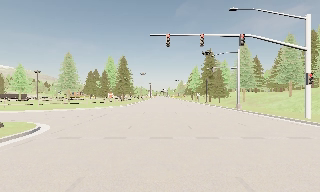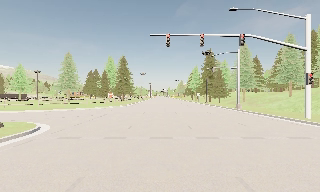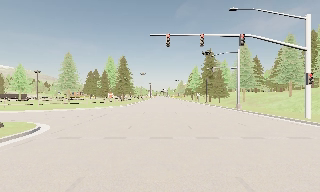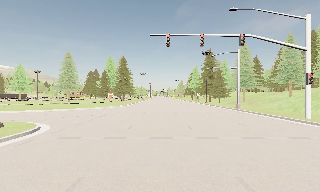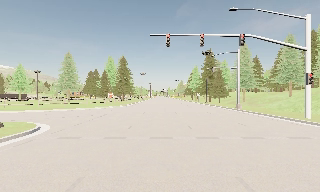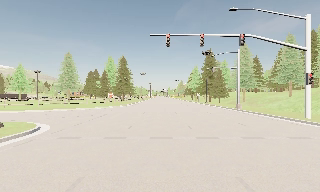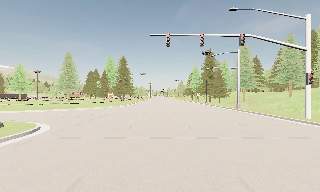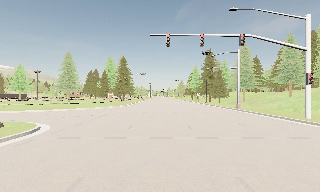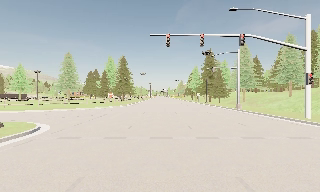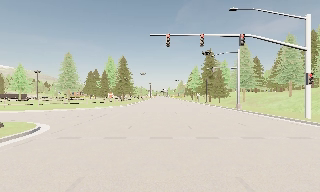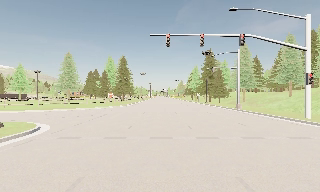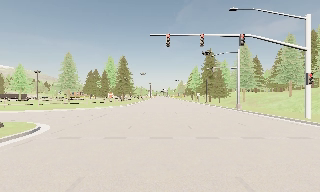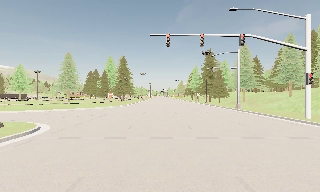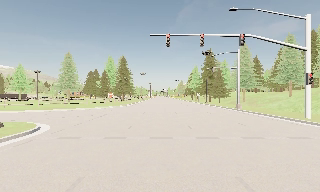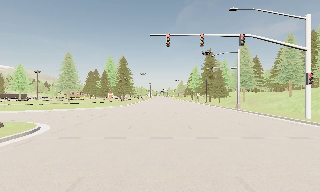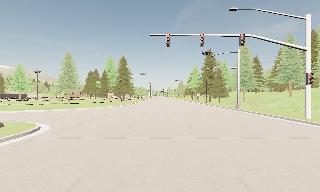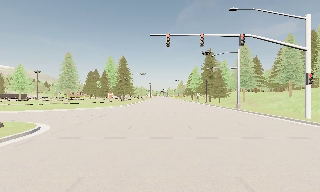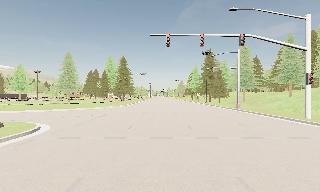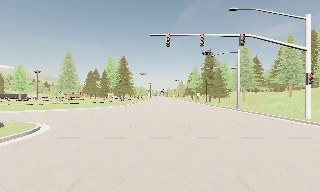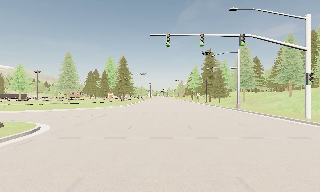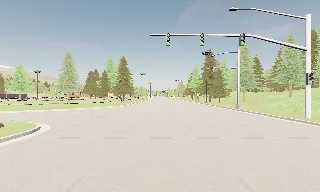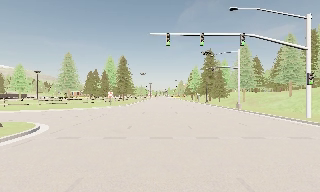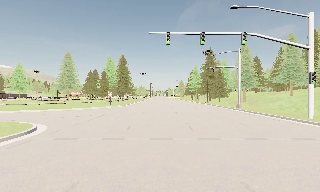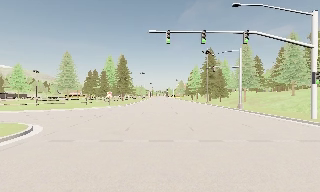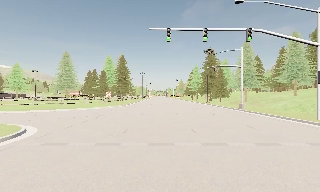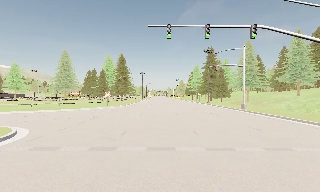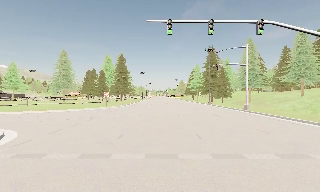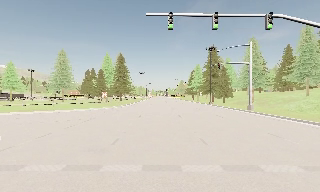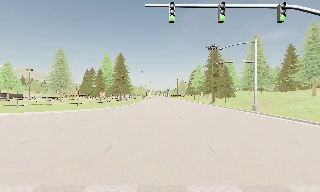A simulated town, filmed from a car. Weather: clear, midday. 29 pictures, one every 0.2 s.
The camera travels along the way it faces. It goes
forward.
0.0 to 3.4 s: The camera keeps its place and its aim.
3.4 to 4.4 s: The camera shifts only a little, or ends up much as it began.
4.4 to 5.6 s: The camera travels forward, about 3.5 m, so what stands in front looms larger. It gains speed.
The film runs forward here.
